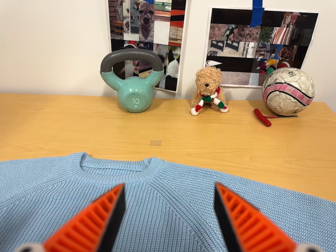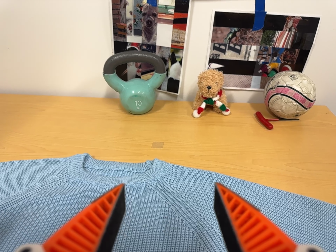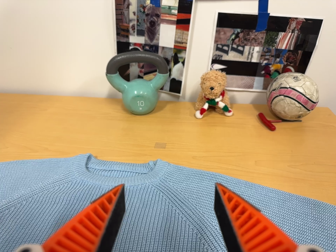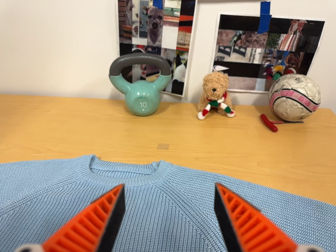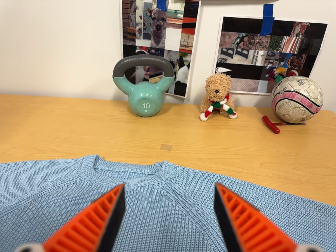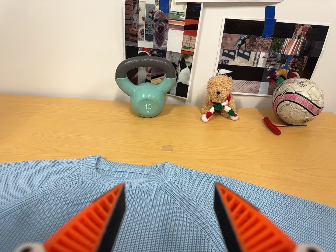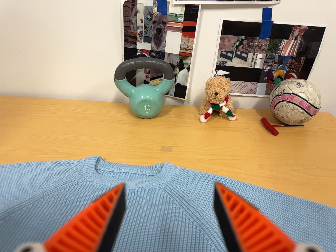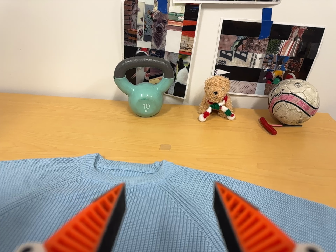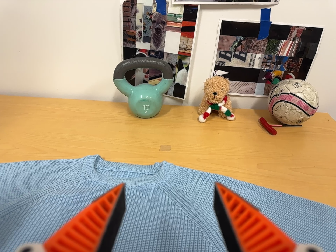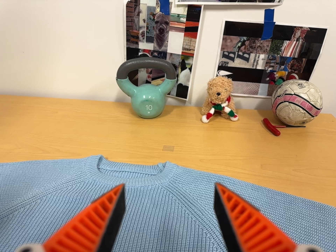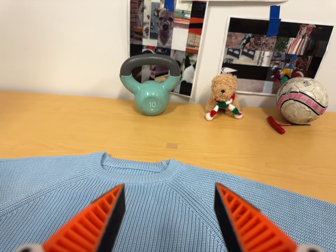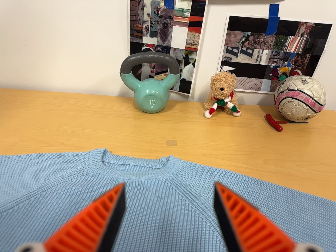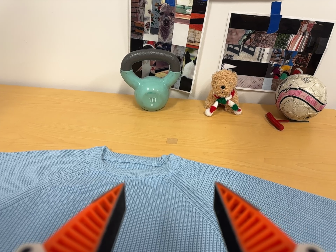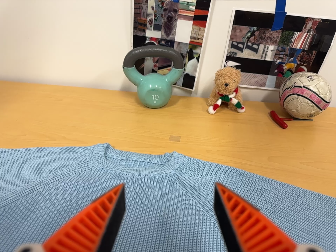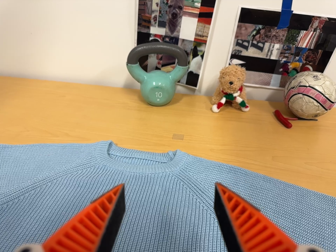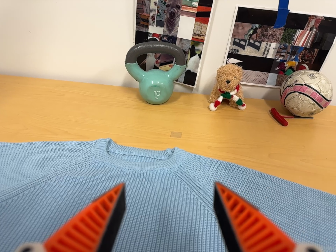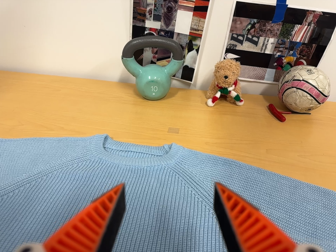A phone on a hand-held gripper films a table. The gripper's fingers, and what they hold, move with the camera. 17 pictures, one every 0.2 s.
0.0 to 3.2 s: The camera travels to its left, about 5 cm, so close, fixed things drift to the right.
The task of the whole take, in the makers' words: left arm across.
The film runs forward here.
